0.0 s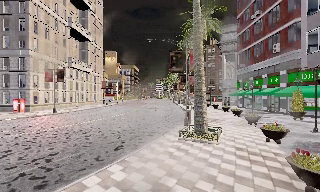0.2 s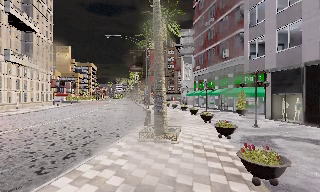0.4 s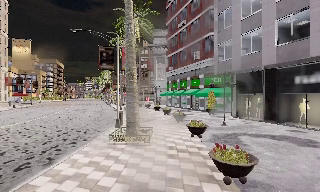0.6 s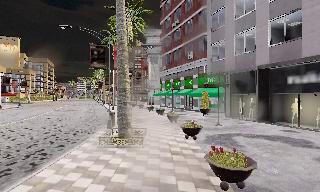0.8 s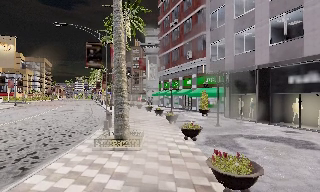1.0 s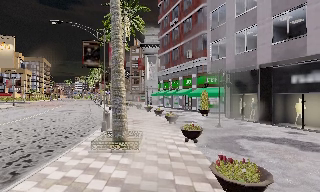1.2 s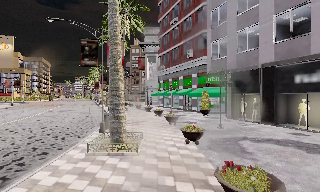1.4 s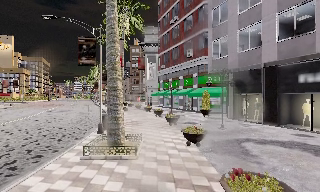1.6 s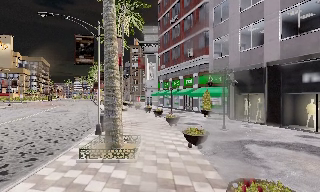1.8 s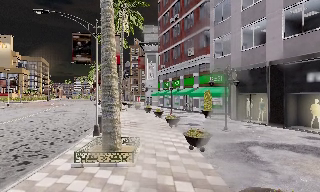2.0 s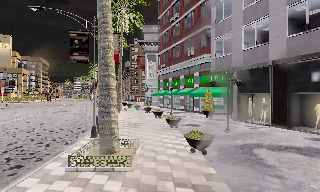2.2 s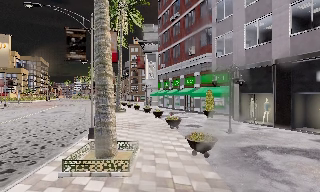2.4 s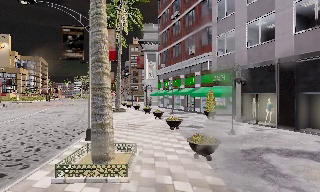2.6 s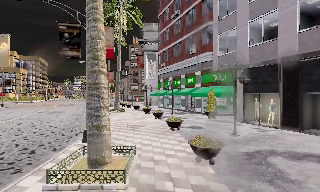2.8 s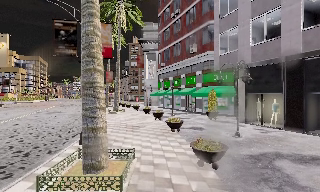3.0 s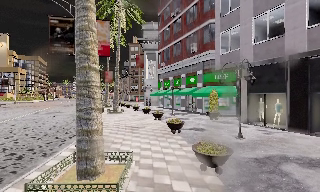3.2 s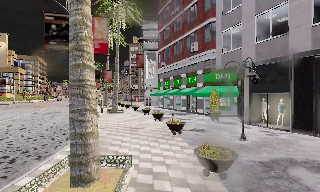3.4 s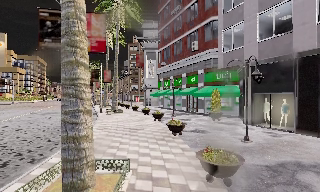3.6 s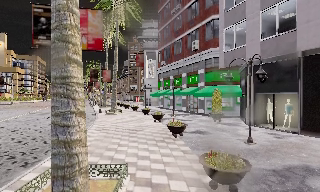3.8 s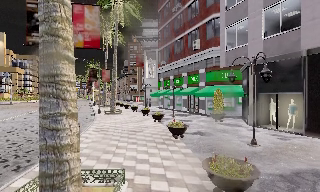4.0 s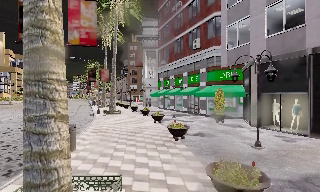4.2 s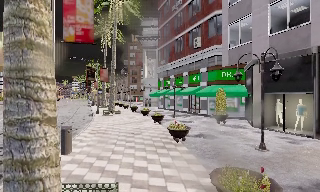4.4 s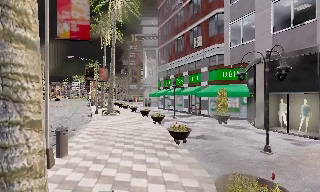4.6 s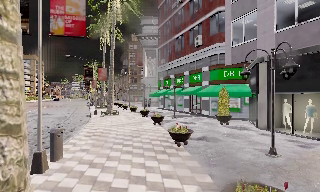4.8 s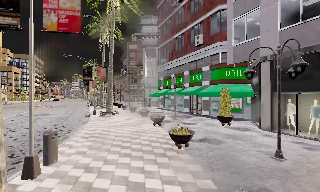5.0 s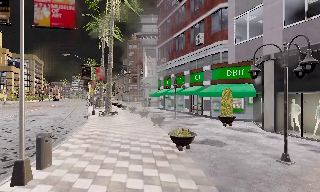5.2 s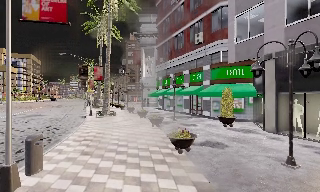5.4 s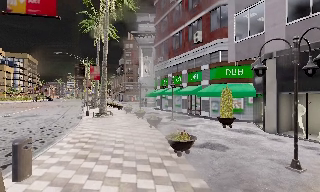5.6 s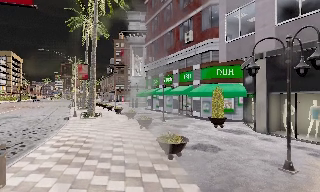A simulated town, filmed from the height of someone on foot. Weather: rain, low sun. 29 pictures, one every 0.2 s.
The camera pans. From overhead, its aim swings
clockwise.
The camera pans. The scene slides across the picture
to the left.
0.0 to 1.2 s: The scene slides to the left, as the camera pans about 25 degrees to its right. It travels forward, about 2 m, so what stands in front looms larger.
1.2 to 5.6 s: The camera travels forward, about 8 m, so what stands in front looms larger.
The film runs forward here.
